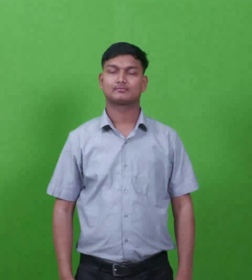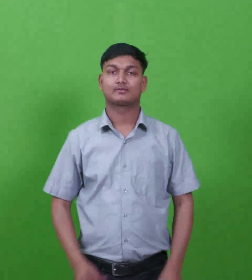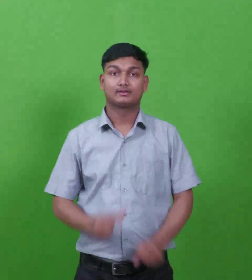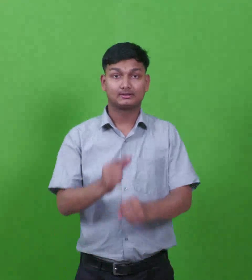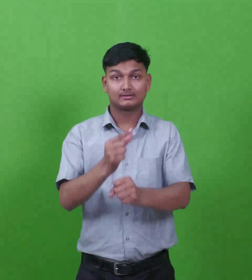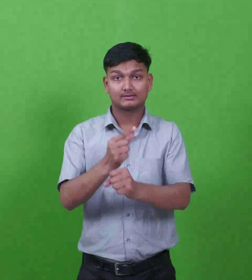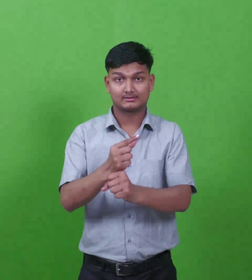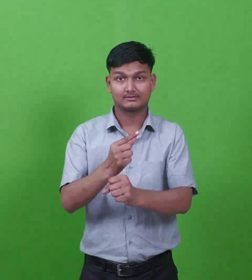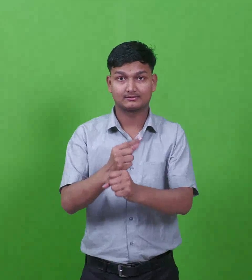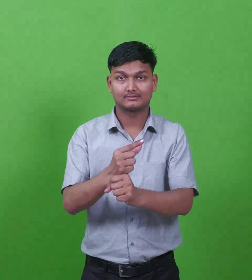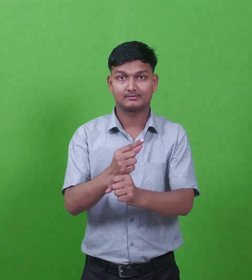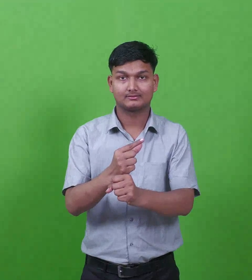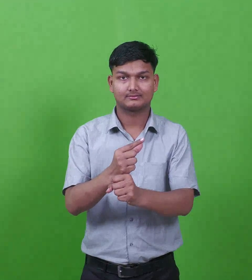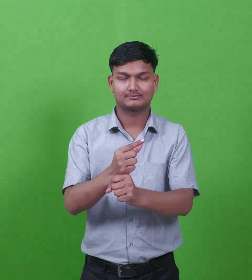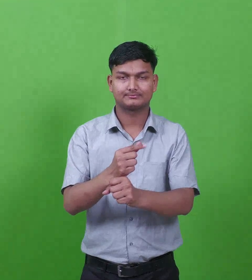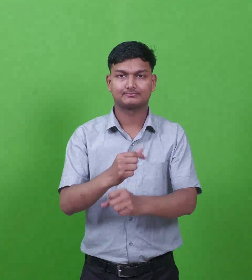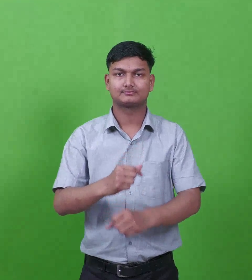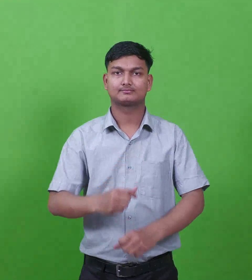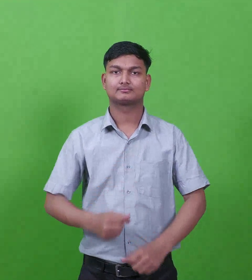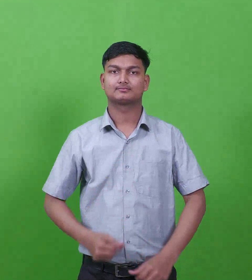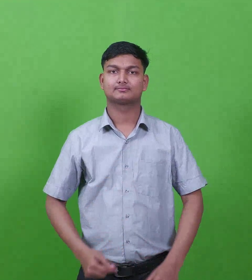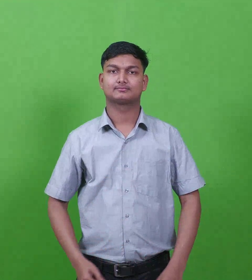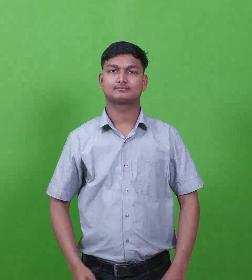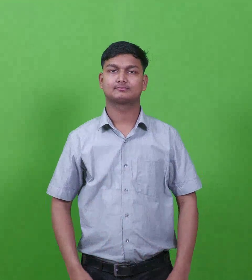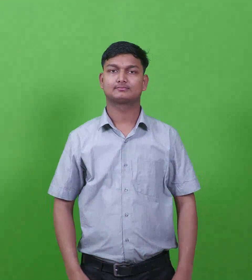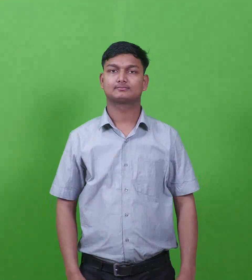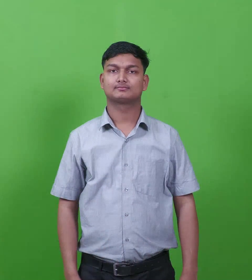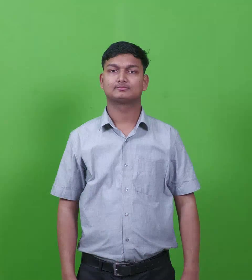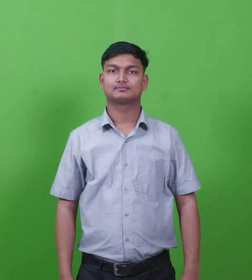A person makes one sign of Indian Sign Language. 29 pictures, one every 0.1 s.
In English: gaius
